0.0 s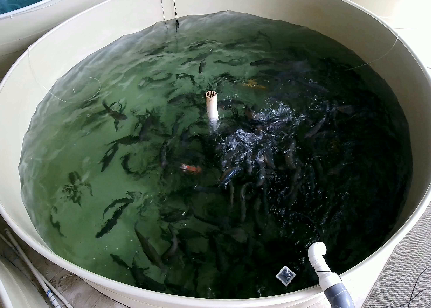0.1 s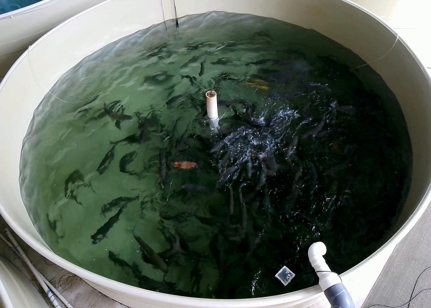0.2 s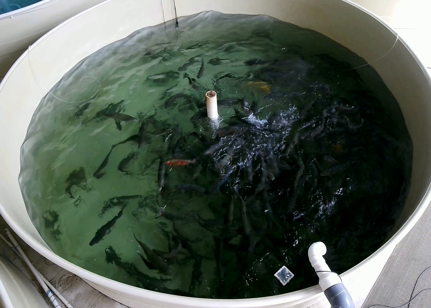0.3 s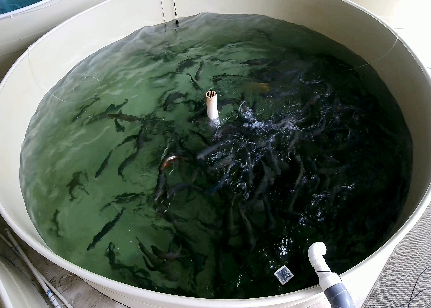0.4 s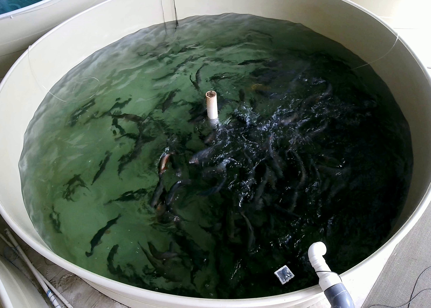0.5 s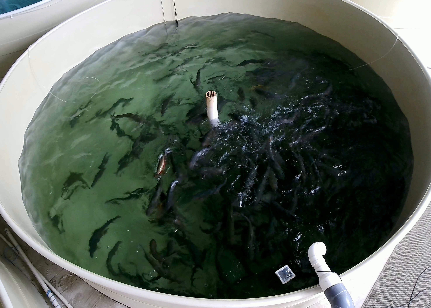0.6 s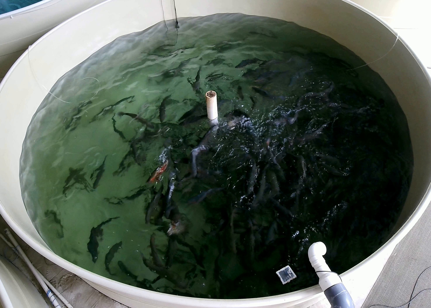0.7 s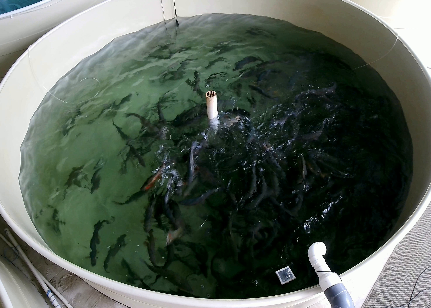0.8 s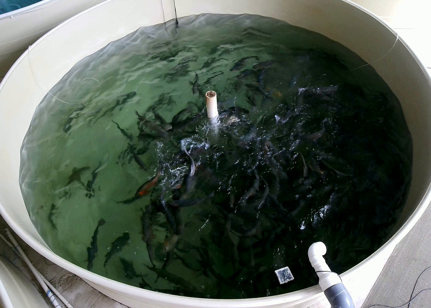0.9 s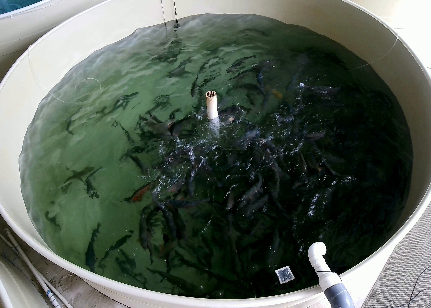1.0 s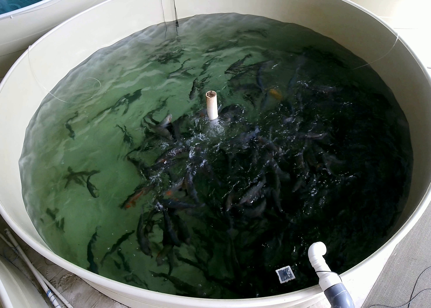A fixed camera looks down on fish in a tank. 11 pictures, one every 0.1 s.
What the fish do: Weak feeding.
